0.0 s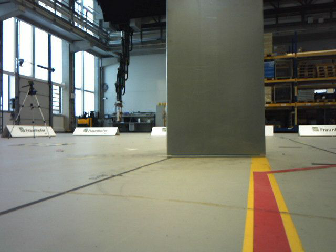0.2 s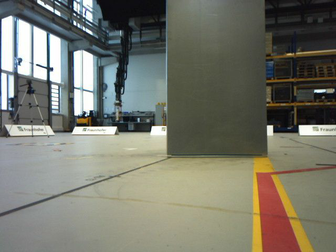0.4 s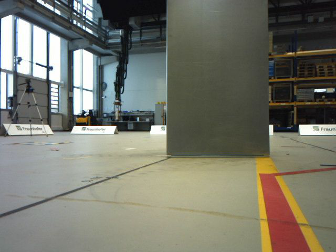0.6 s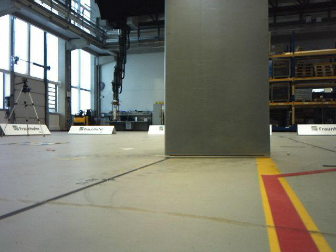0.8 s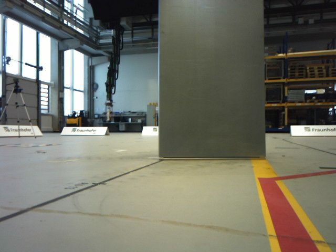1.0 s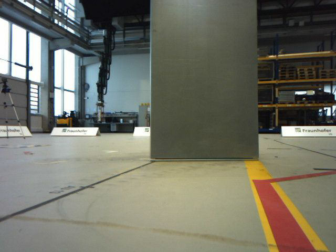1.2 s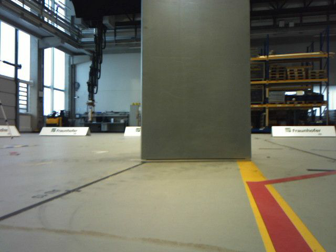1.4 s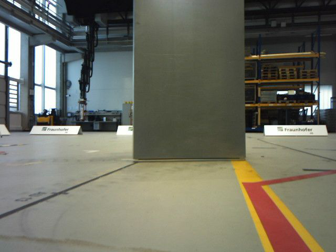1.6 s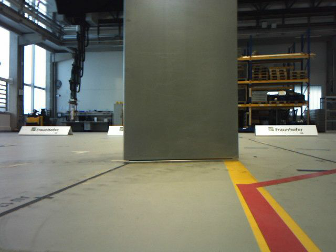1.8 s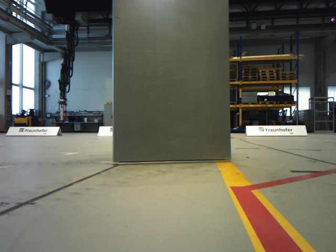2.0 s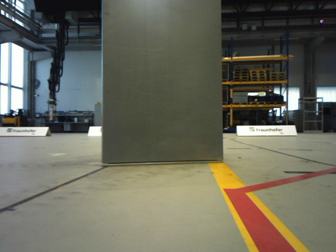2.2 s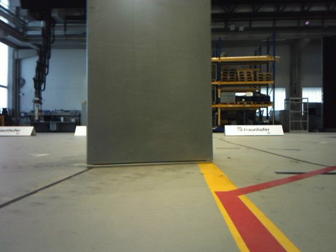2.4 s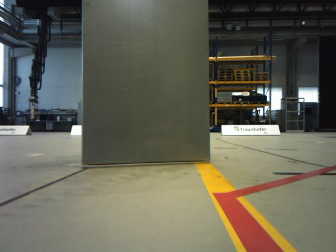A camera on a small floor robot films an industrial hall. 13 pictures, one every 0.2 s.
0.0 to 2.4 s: The camera pans to its right, which is clockwise from overhead, by about 10 degrees. It travels forward, about 0.5 m, so what stands in front looms larger.
The film runs forward here.
